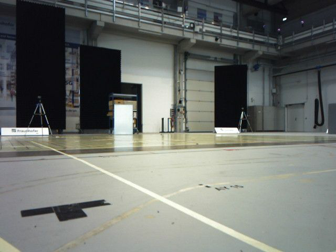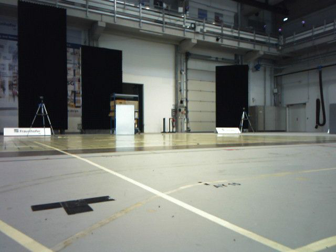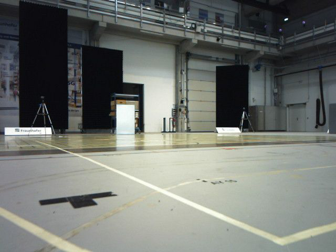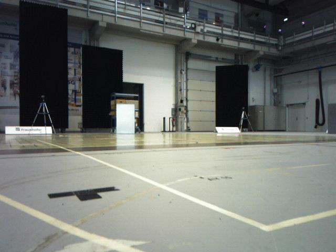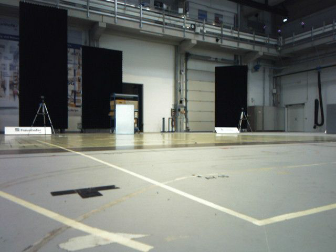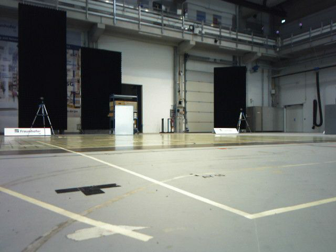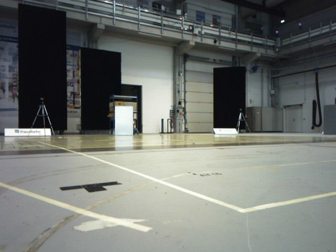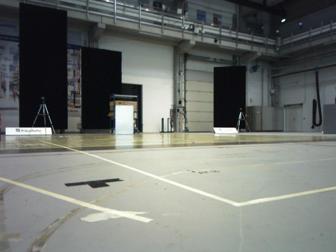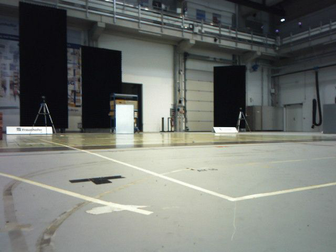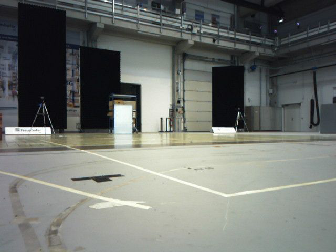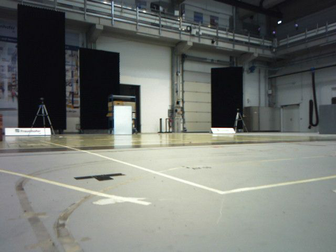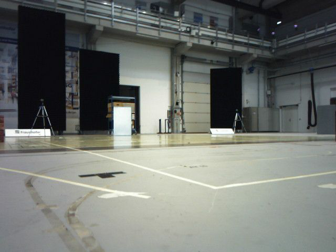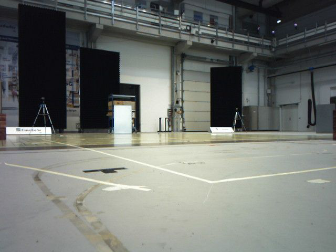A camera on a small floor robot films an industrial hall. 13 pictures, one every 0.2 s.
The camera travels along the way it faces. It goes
backward.
0.0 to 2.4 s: The camera travels backward, about 0.5 m, so what stands in front gets smaller.
The film runs backward here.
